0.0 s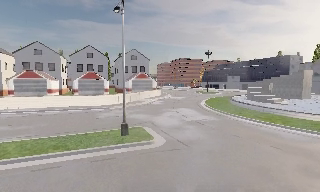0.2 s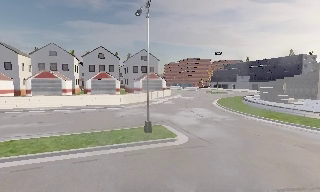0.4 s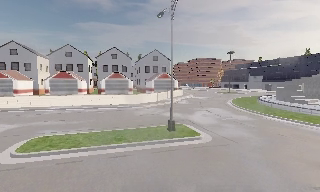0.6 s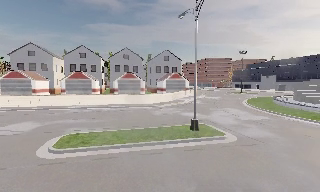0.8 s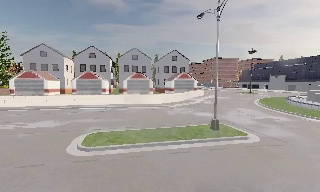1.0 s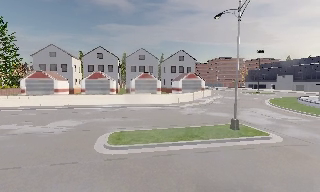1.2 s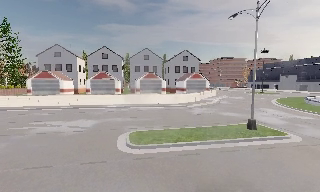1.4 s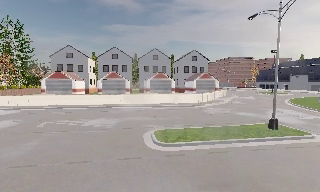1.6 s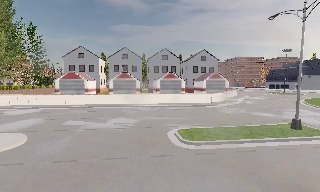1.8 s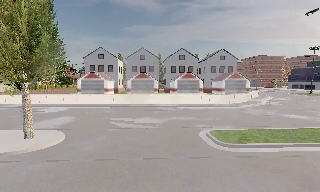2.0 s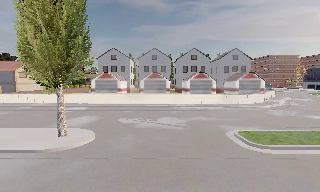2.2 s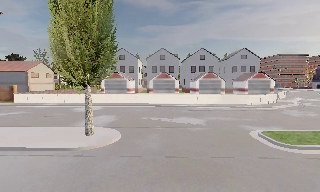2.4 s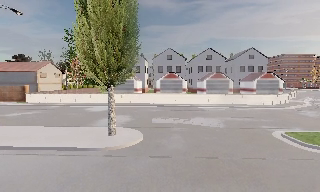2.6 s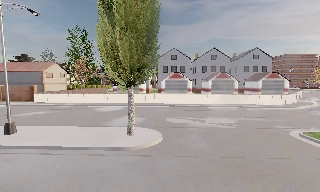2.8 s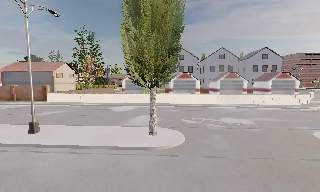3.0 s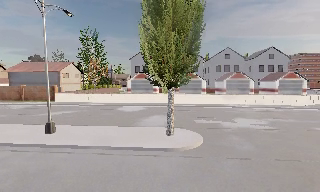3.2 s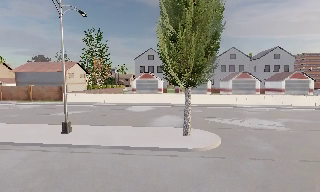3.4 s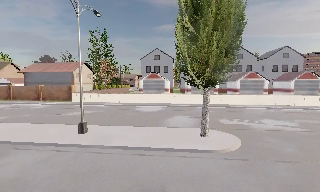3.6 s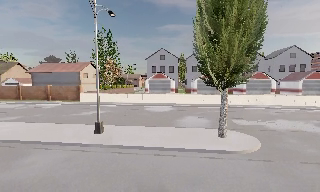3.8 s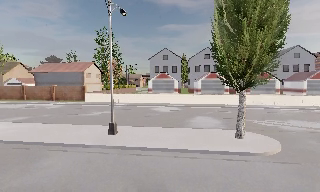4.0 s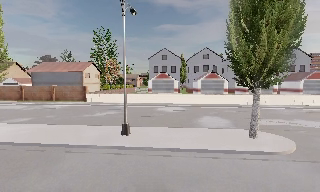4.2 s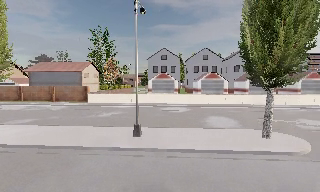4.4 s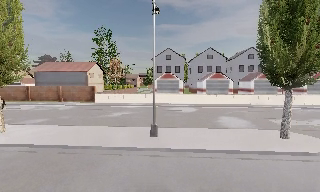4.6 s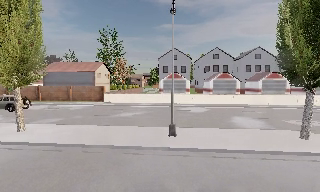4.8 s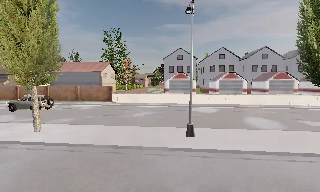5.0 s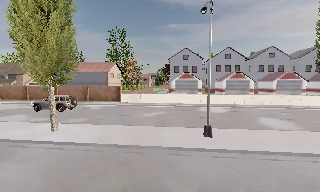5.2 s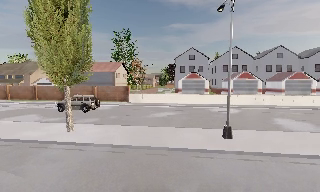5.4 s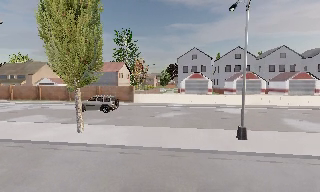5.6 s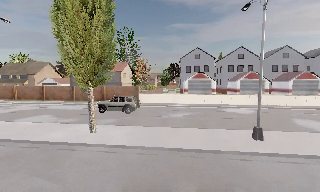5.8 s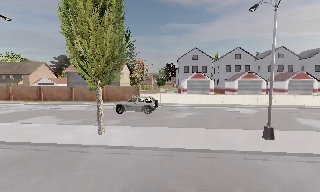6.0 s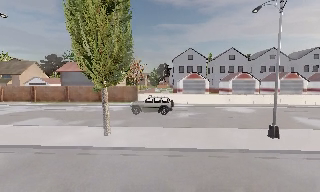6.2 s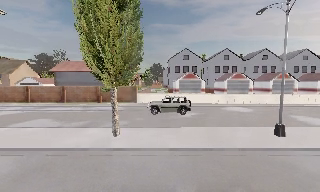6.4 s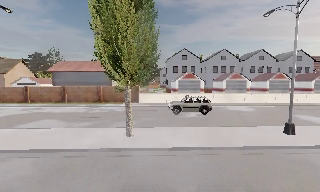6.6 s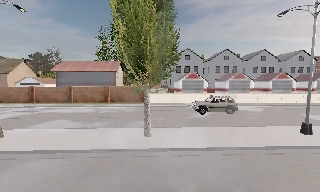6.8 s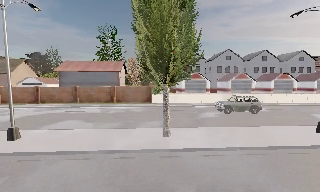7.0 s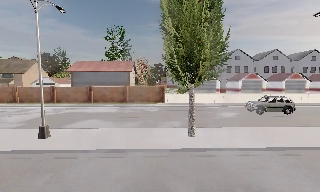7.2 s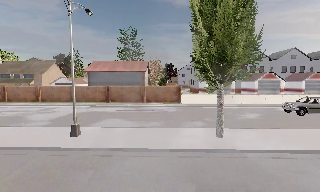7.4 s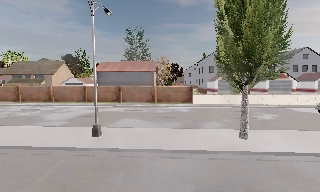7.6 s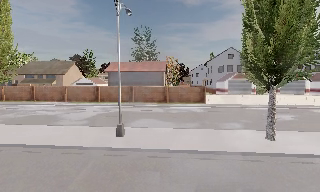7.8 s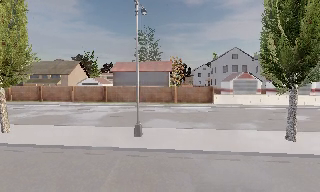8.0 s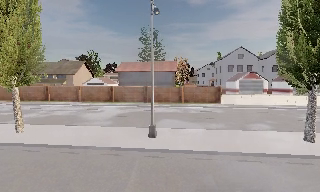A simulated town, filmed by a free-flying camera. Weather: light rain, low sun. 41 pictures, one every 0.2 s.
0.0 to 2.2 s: The scene slides to the right, as the camera pans about 20 degrees to its left. It travels to its left, about 12 m, so close, fixed things drift to the right.
2.2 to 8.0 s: The camera travels to its left, about 30 m, so close, fixed things drift to the right.
The film runs backward here.
